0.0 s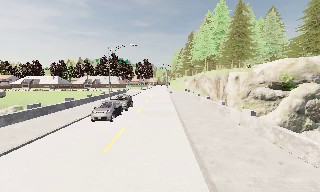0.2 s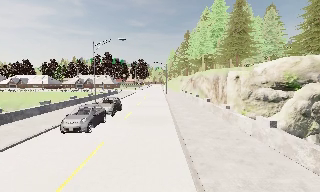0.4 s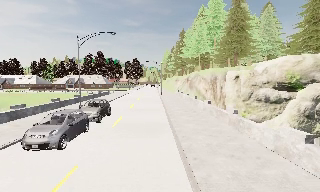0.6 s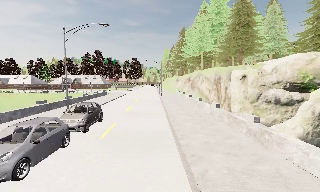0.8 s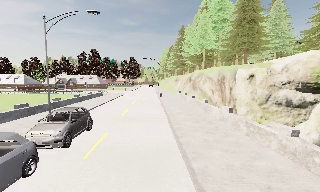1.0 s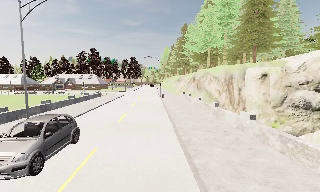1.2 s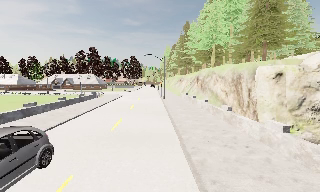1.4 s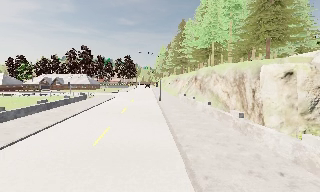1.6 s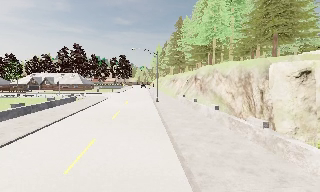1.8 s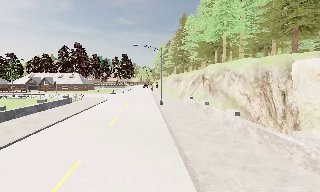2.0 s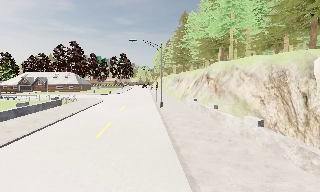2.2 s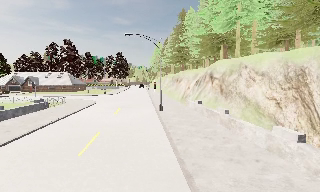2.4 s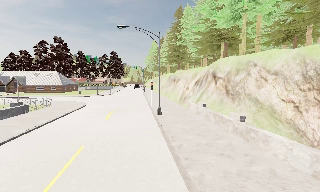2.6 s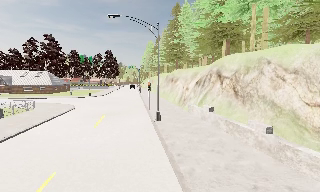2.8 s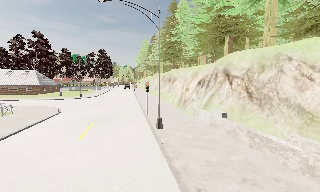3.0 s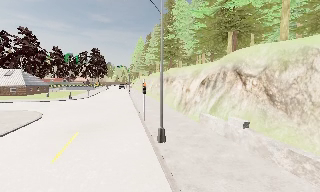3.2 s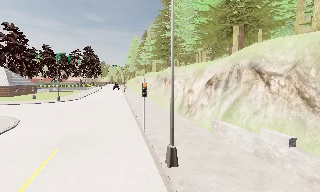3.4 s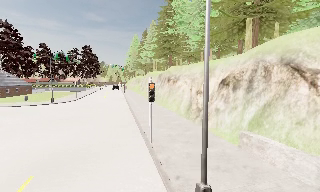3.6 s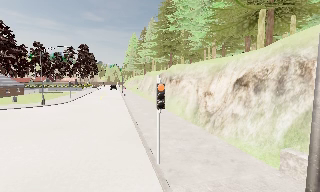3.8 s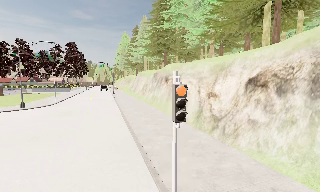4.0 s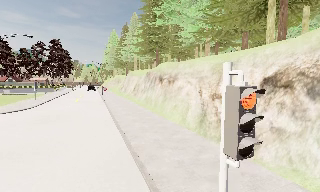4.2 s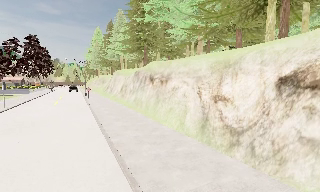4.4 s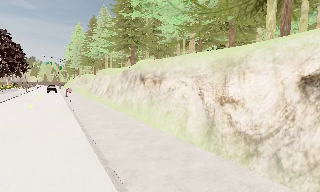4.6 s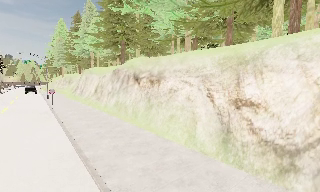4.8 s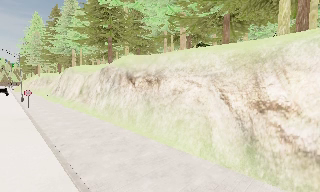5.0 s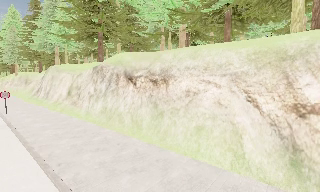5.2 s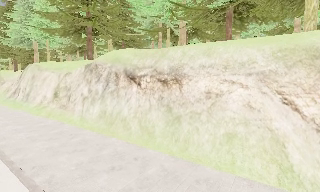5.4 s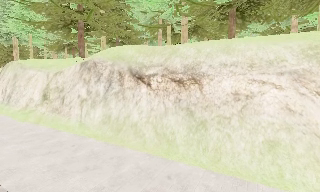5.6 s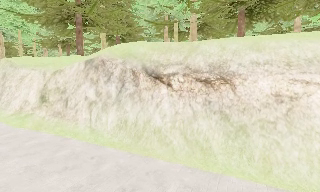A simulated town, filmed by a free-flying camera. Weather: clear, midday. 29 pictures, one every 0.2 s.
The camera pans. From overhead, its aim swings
clockwise.
0.0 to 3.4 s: The camera pans to its right, which is clockwise from overhead, by about 15 degrees. It travels forward, about 40 m, so what stands in front looms larger.
3.4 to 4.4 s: The camera pans to its right, which is clockwise from overhead, by about 20 degrees. It travels forward, about 10 m, so what stands in front looms larger.
4.4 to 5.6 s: The camera pans to its right, which is clockwise from overhead, by about 30 degrees. It travels to its left and forward, about 12 m.
The film runs forward here.
